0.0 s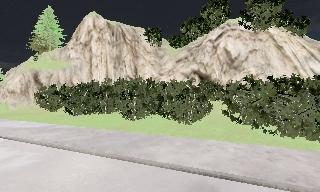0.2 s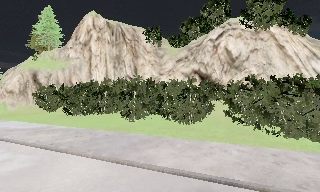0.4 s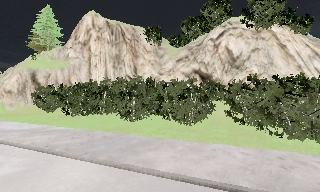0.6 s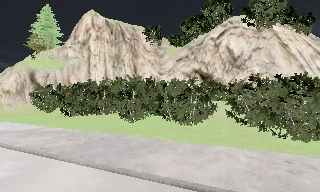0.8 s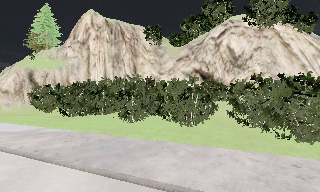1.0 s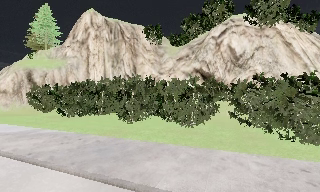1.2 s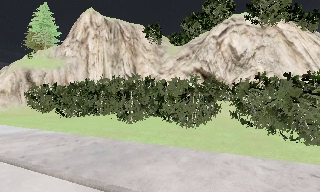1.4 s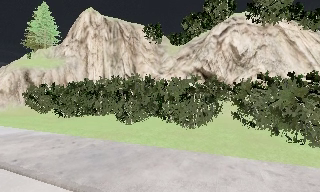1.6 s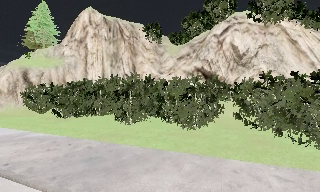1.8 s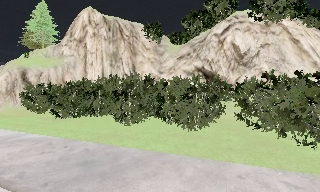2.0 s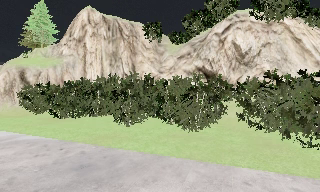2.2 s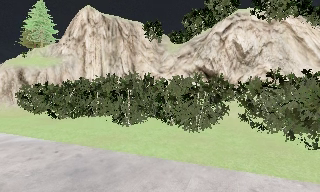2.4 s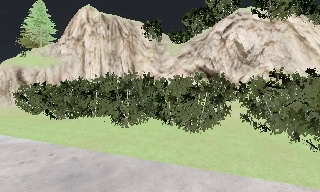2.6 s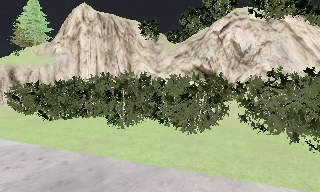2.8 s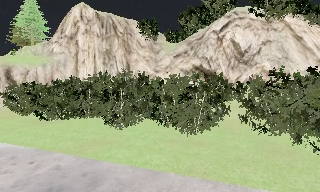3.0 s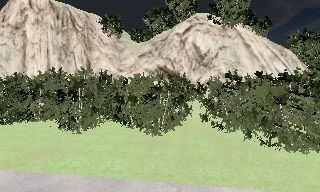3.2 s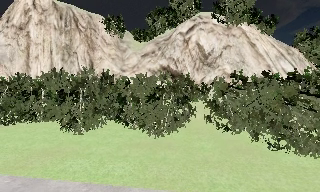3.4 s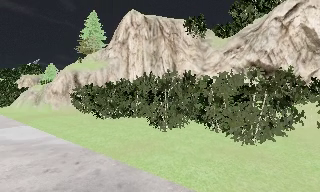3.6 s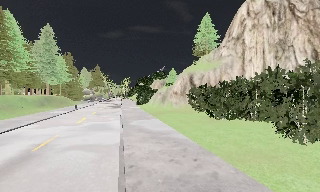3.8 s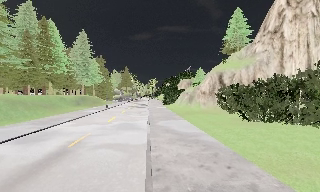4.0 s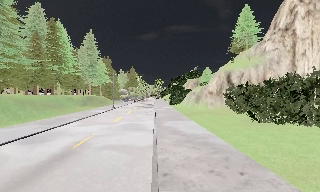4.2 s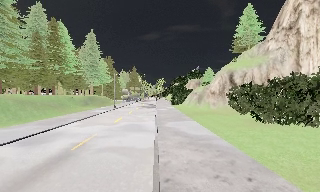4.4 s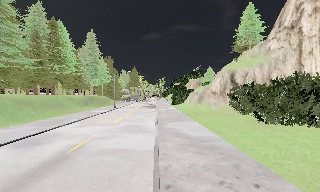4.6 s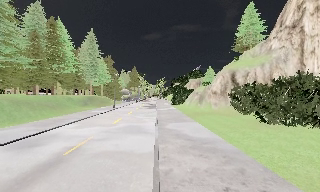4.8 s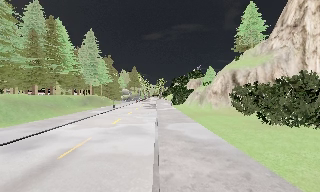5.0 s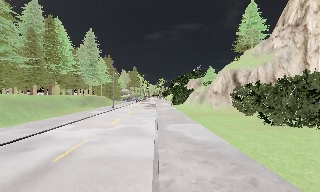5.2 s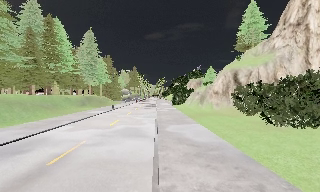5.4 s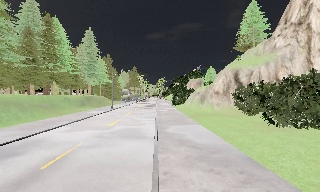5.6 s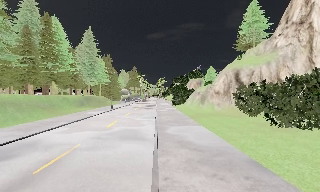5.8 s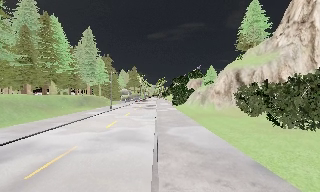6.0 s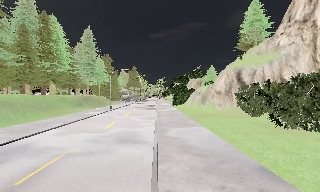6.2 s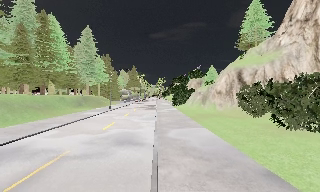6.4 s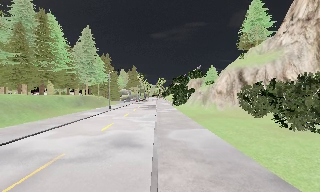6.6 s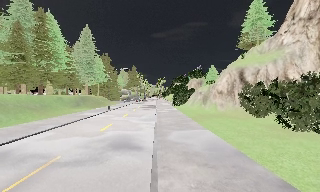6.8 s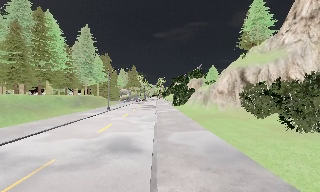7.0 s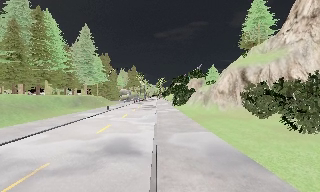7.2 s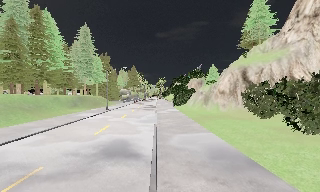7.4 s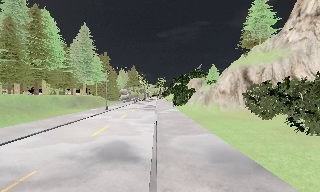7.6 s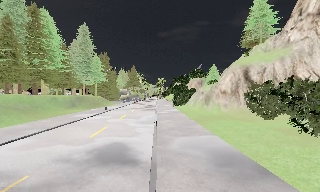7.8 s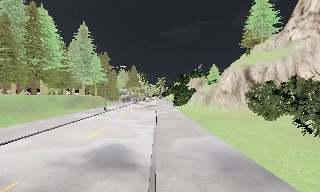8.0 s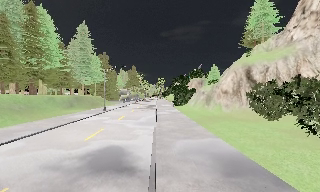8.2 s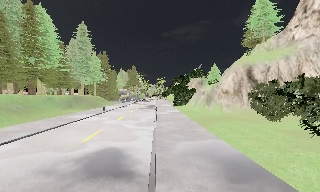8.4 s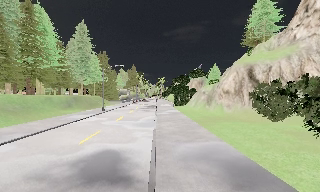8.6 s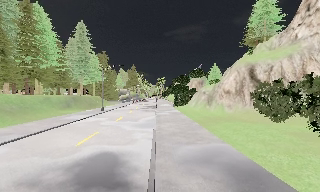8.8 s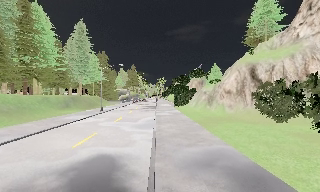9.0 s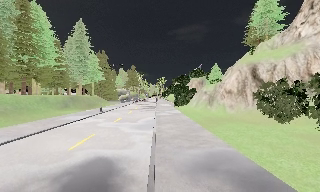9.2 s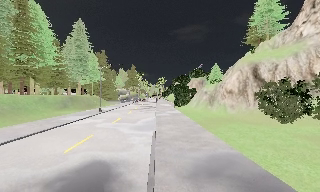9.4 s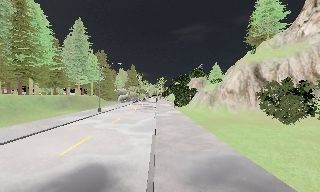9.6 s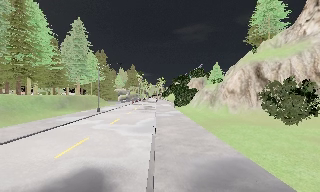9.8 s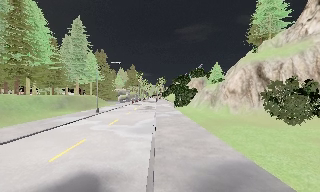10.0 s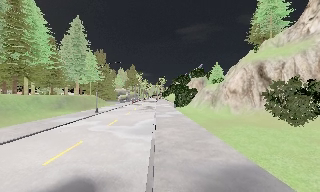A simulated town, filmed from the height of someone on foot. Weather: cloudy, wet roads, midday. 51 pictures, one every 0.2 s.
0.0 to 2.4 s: The camera travels forward, about 4 m, so what stands in front looms larger.
2.4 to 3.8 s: The scene slides to the right, as the camera pans about 65 degrees to its left. It travels forward, about 2.5 m.
3.8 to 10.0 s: The camera travels forward, about 11 m, so what stands in front looms larger.
The film runs forward here.
